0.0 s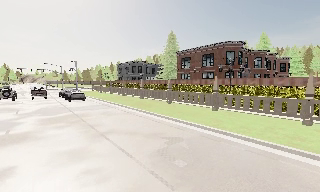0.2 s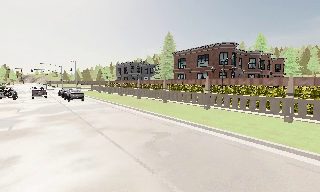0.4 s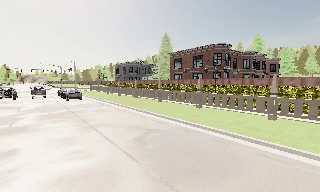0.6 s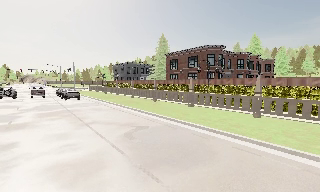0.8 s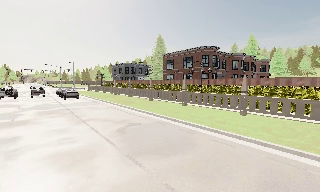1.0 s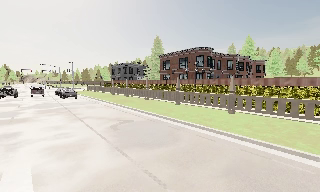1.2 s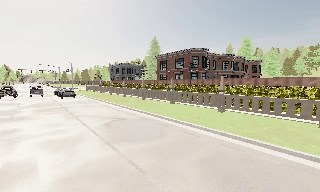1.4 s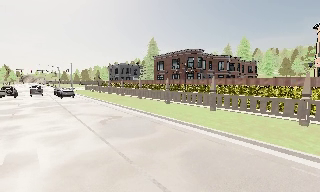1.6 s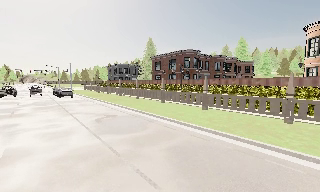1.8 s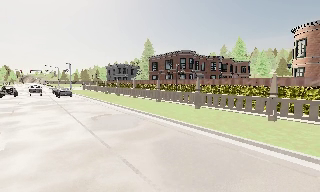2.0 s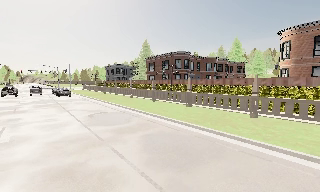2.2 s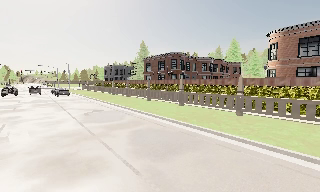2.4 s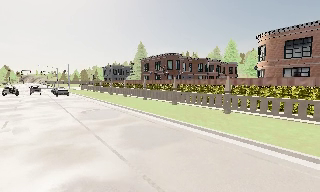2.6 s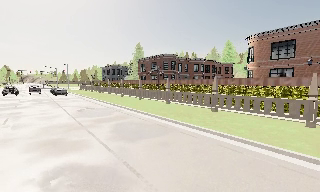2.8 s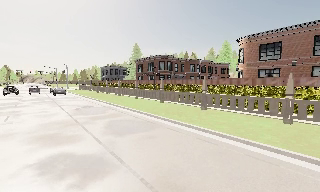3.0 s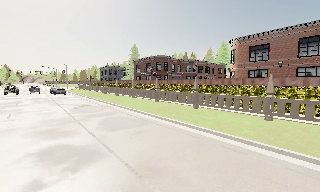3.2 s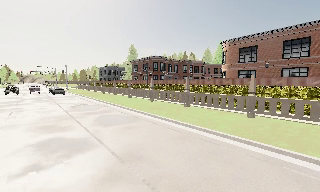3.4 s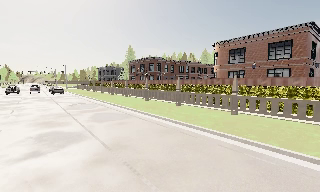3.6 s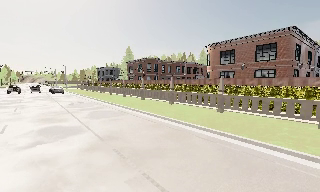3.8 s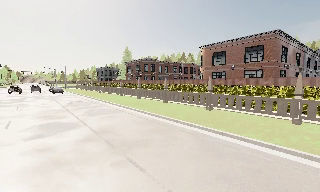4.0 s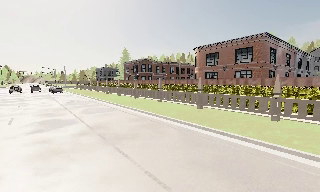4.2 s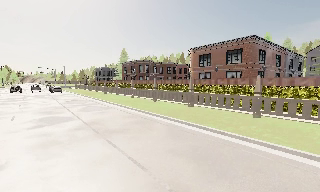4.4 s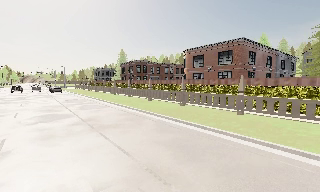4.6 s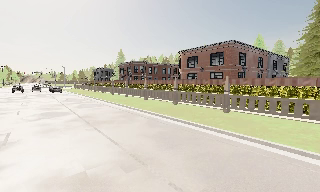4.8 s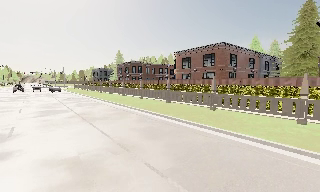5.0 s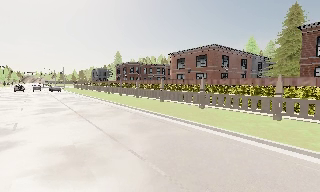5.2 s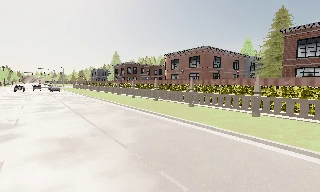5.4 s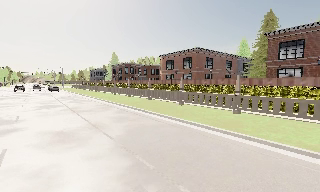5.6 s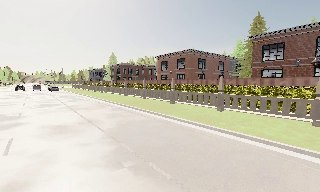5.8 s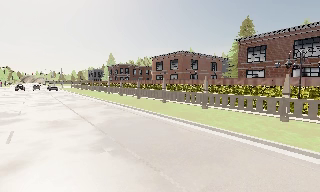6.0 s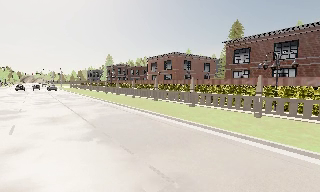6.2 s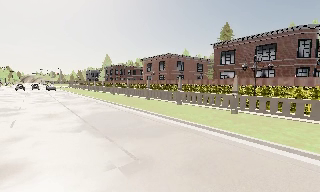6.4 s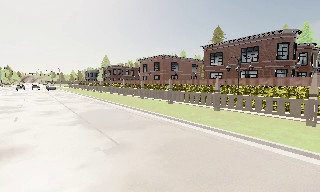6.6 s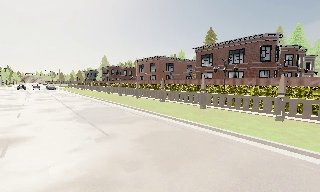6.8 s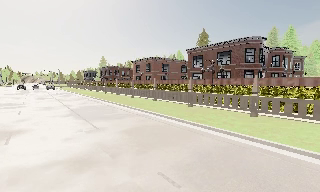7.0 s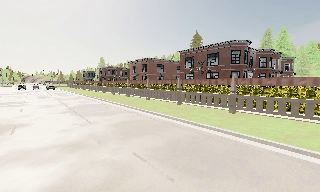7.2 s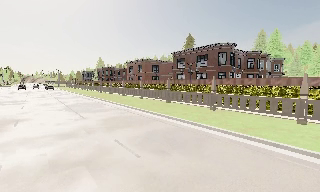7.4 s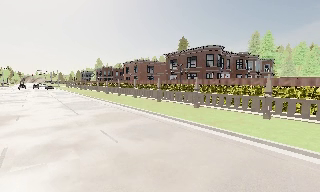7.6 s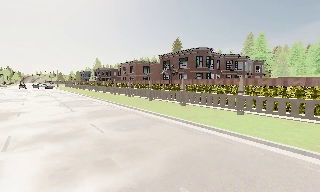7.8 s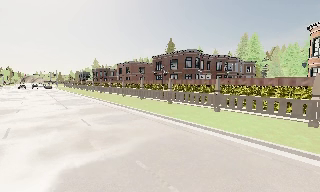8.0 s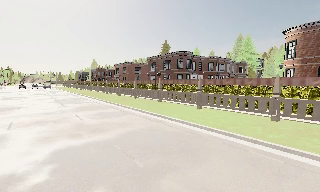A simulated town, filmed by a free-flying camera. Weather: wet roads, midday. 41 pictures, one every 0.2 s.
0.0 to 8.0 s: The camera travels backward and to its right, about 45 m, so what stands in front gets smaller. It gains speed.
The film runs backward here.
